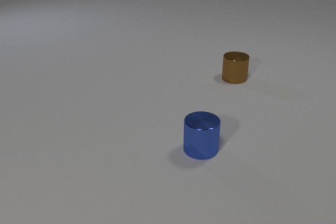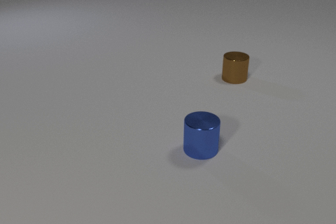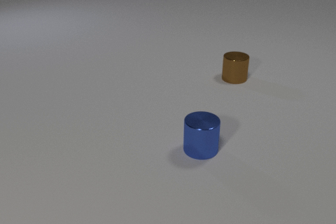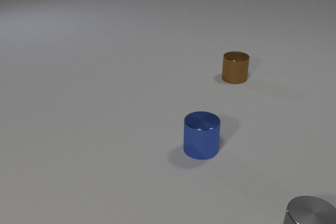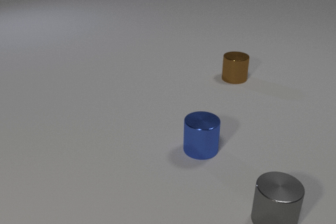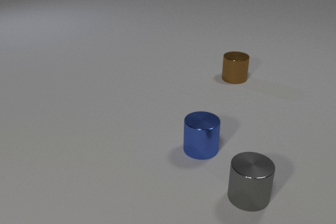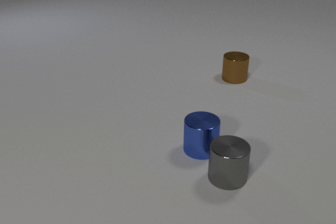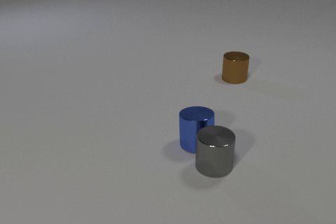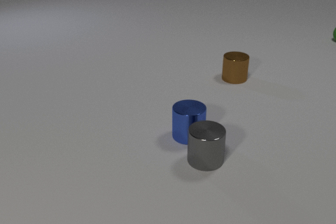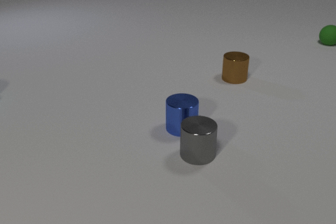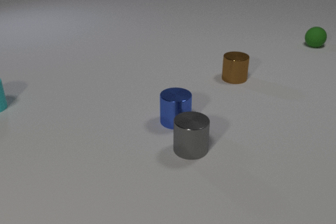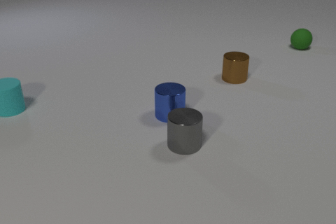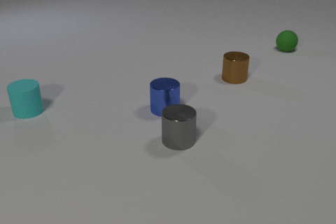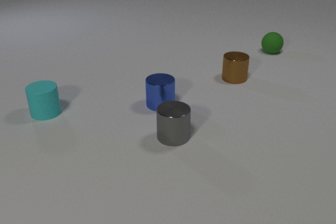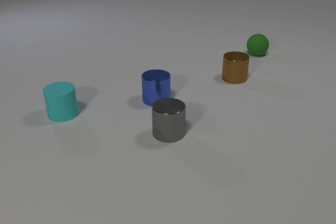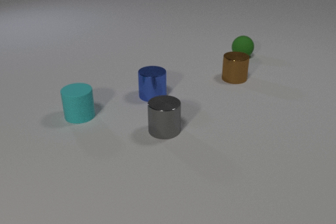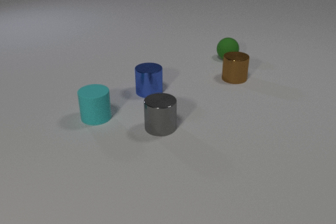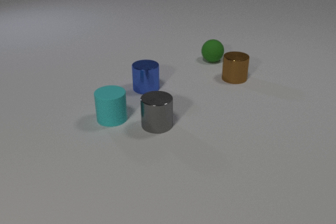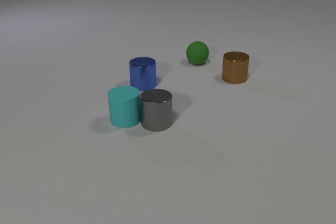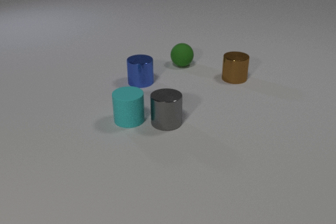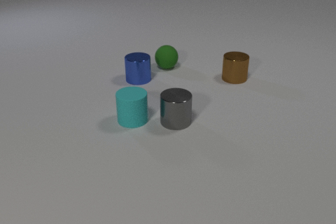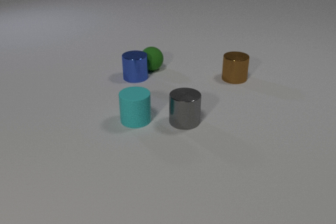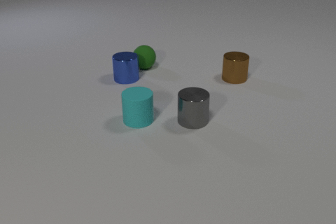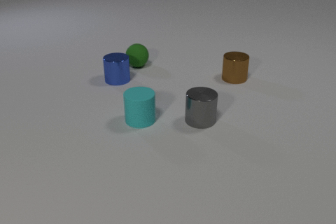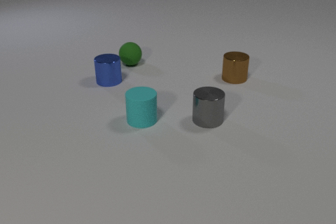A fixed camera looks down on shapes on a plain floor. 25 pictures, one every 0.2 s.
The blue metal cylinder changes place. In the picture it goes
away from the camera.
The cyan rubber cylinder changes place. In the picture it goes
to the right.
0.0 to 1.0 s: The gray metal cylinder comes in at the bottom edge, slides to the left and away from the camera.
1.0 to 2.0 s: The gray metal cylinder slides away from the camera and to the left. The blue metal cylinder slides away from the camera and to the left. The green rubber sphere comes in at the right edge, rolls to the left and toward the camera. The cyan rubber cylinder comes in at the left edge, slides to the right. The gray metal cylinder and the blue metal cylinder collide.
2.0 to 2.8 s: The gray metal cylinder slides away from the camera and to the left. The blue metal cylinder slides away from the camera and to the left. The green rubber sphere rolls to the left and toward the camera. The cyan rubber cylinder slides to the right and toward the camera.
2.8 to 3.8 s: The gray metal cylinder slides away from the camera. The blue metal cylinder slides away from the camera. The green rubber sphere rolls to the left and toward the camera. The cyan rubber cylinder slides to the right. The gray metal cylinder and the cyan rubber cylinder collide.
3.8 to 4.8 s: The gray metal cylinder slides to the right. The blue metal cylinder slides to the left. The green rubber sphere rolls to the left. The cyan rubber cylinder slides to the right. The blue metal cylinder and the green rubber sphere collide.
What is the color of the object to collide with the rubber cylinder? gray.
Are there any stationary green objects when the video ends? no.
What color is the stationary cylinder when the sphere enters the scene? brown.
